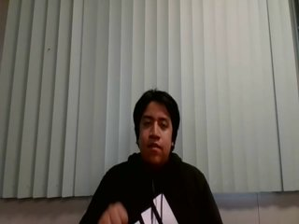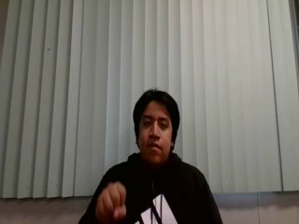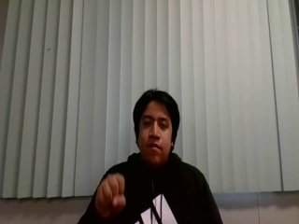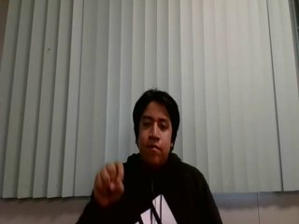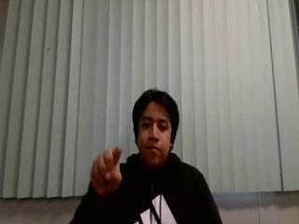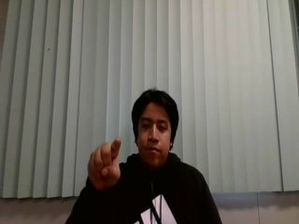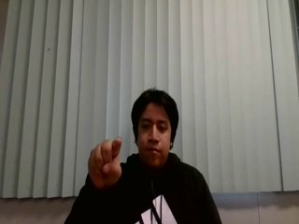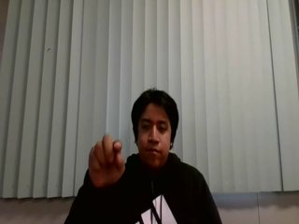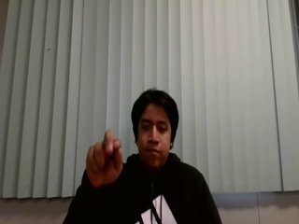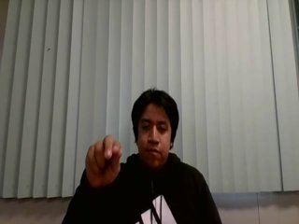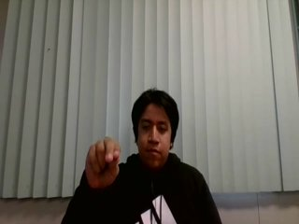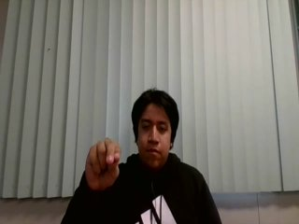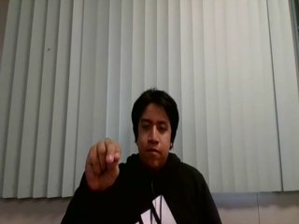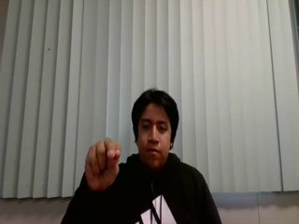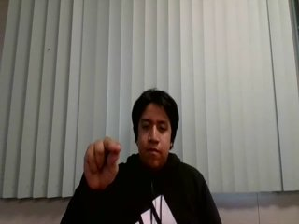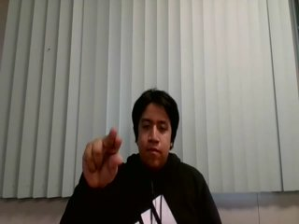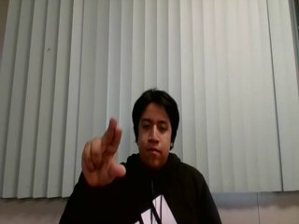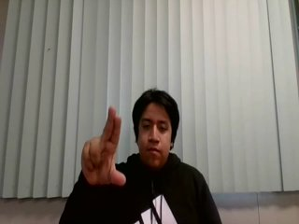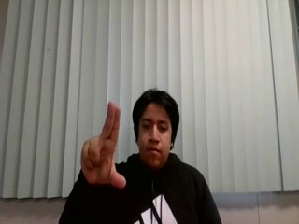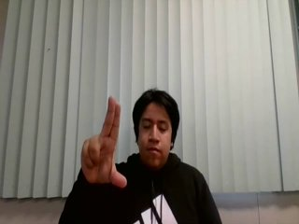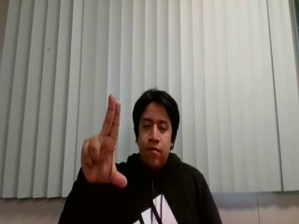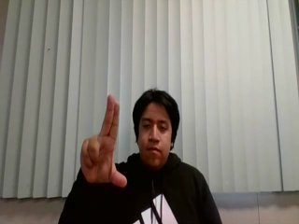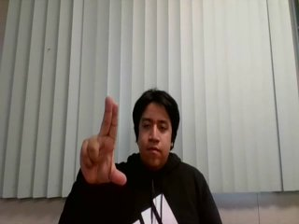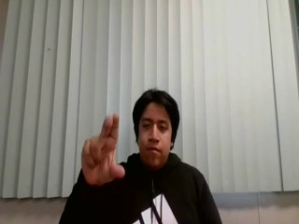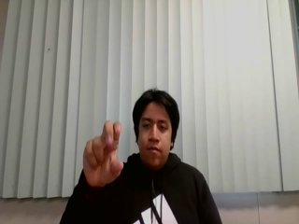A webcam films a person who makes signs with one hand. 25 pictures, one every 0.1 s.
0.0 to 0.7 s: Non-gesture.
0.8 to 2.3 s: Zoom in.
